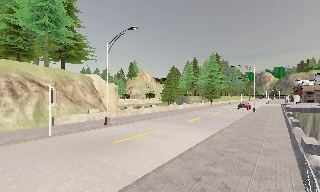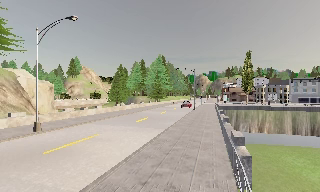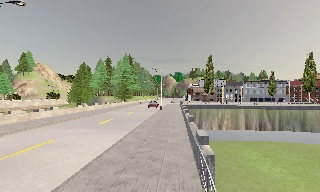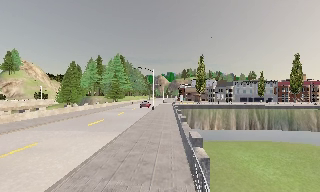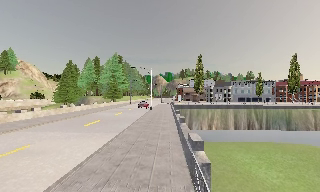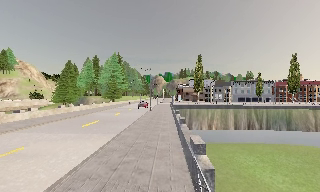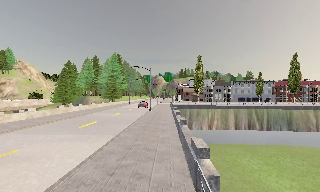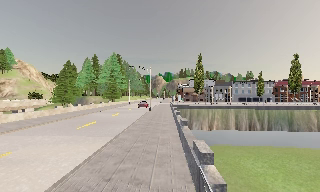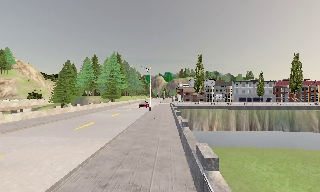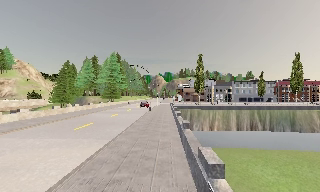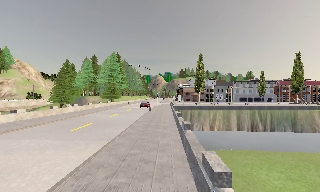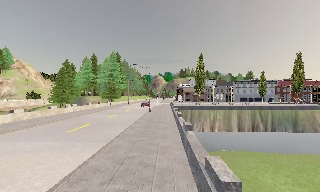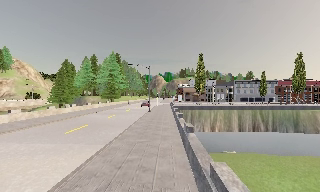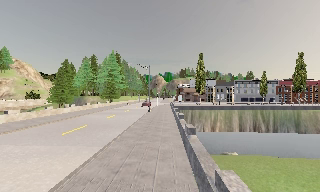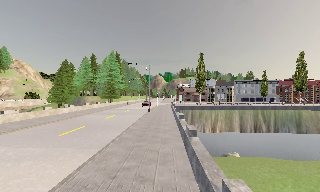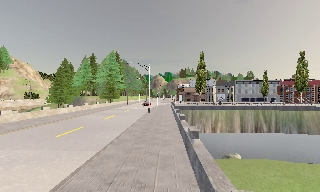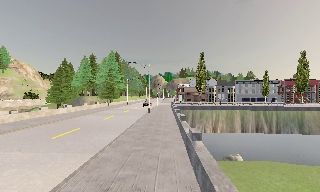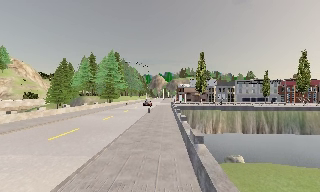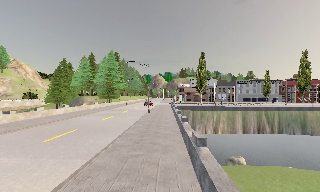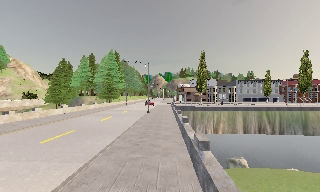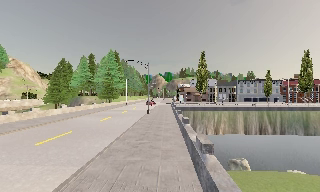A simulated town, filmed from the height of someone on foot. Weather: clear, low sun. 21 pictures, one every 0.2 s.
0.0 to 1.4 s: The camera pans to its right, which is clockwise from overhead, by about 35 degrees. It travels forward, about 2.5 m.
1.4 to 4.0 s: The camera travels forward, about 4.5 m, so what stands in front looms larger.
The film runs forward here.
